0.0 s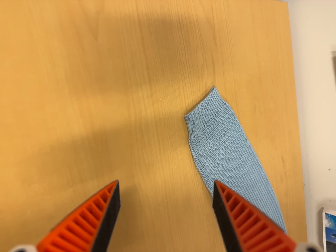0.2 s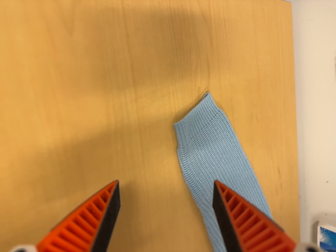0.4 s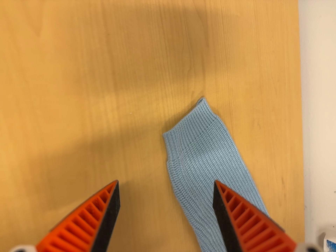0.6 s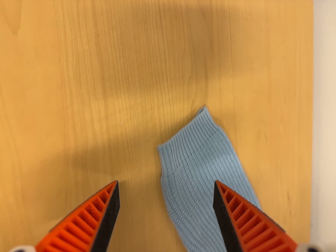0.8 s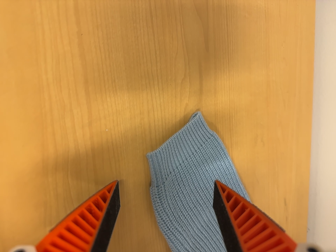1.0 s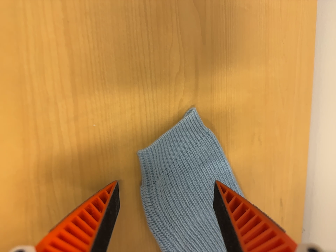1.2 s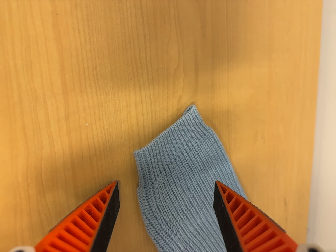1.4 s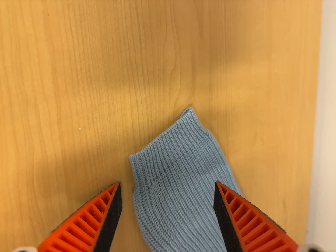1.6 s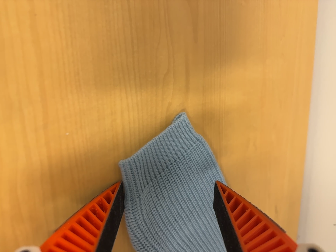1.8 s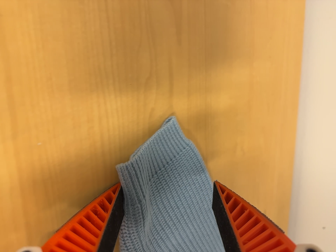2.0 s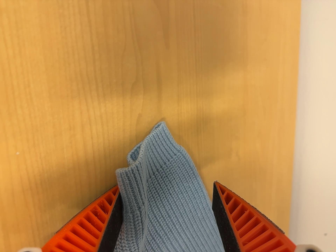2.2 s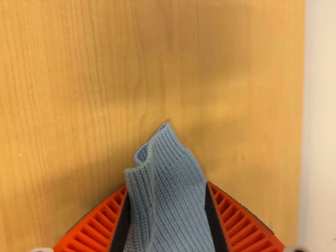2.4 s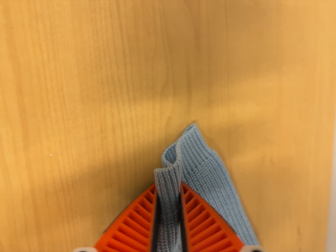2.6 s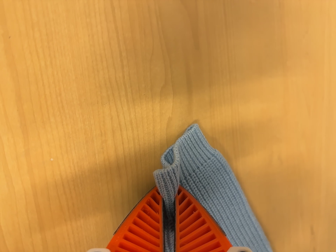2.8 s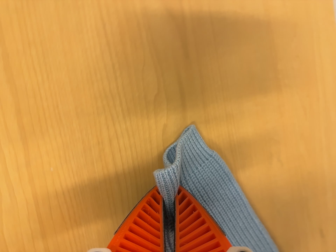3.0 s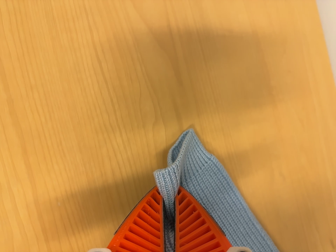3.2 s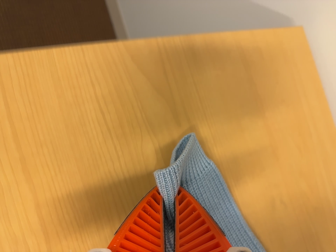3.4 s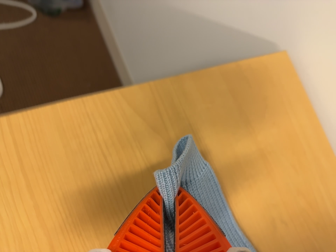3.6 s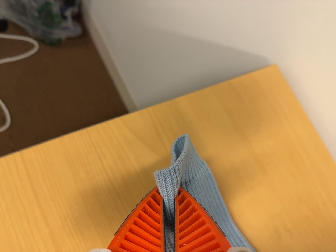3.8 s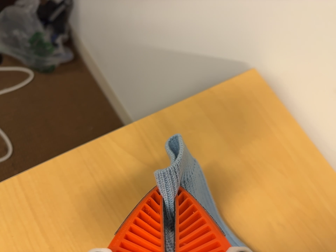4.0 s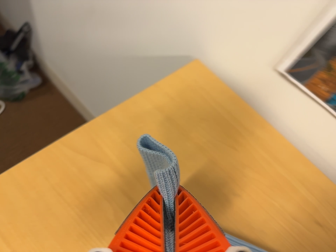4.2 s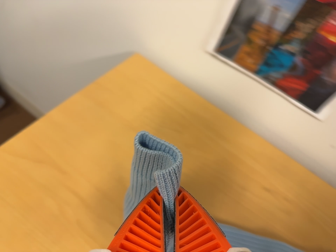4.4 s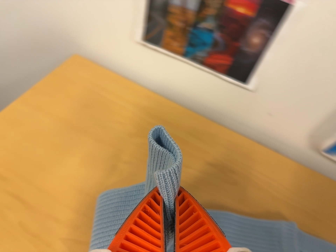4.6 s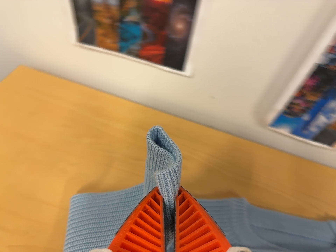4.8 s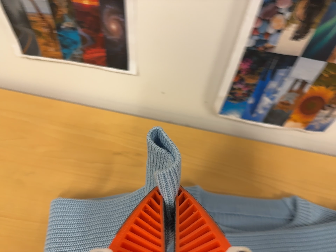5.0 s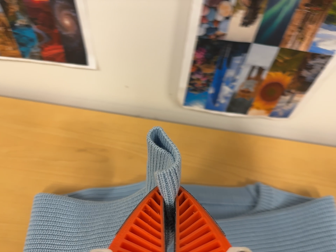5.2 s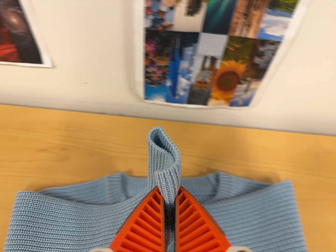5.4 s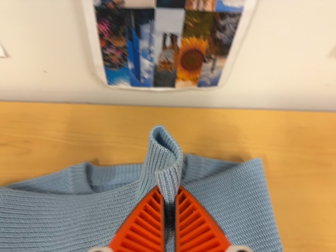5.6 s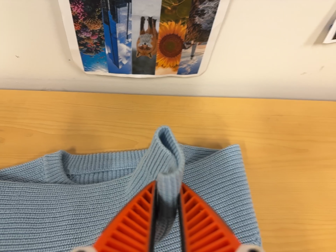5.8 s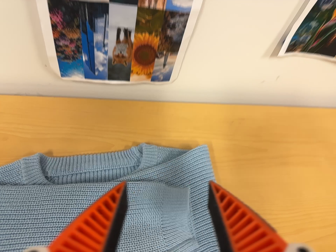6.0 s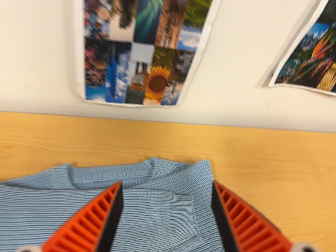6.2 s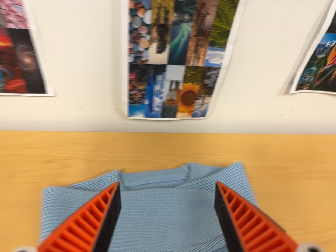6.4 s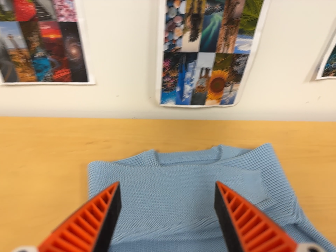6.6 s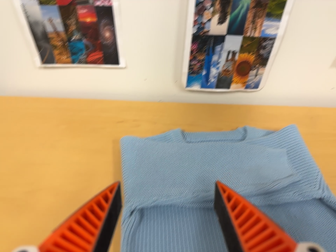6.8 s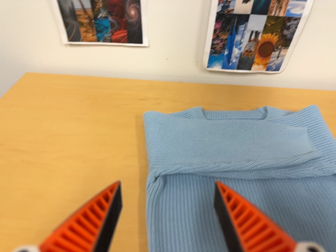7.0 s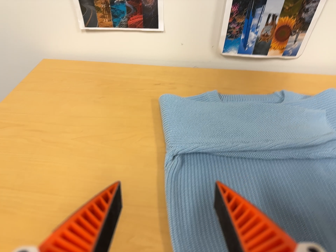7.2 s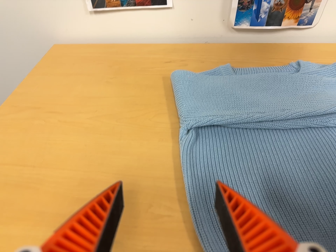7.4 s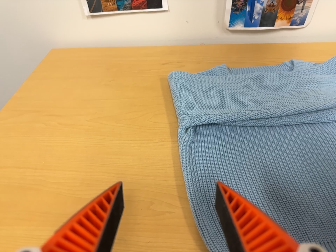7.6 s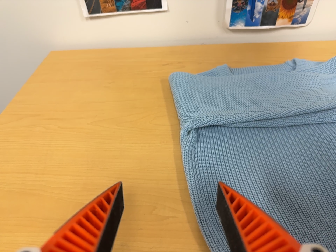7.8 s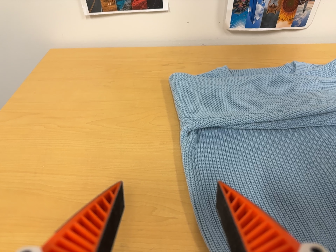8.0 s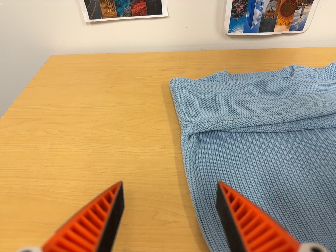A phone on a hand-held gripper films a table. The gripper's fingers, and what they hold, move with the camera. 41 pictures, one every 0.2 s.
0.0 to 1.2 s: The camera travels forward and to its right, about 16 cm, so what stands in front looms larger.
1.2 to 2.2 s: The camera shifts only a little, or ends up much as it began.
2.2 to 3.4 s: The camera pans to its left by about 15 degrees. It travels backward and toward the top of its view, about 7 cm, so what stands in front gets smaller. Its aim tips toward the top of its view by about 15 degrees, and the scene shifts downward. It rolls about its line of sight by about 15 degrees, and the scene rotates counterclockwise.
3.4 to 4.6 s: The camera travels to its right, about 34 cm, so close, fixed things drift to the left. Its aim tips toward the top of its view by about 10 degrees. It rolls about its line of sight by about 45 degrees, and the scene rotates counterclockwise.
4.6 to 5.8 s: The camera swings to its right by about 20 degrees, and the scene slides to the left. It travels to its right, about 22 cm, so close, fixed things drift to the left. It rolls about its line of sight by about 20 degrees, and the scene rotates counterclockwise.
5.8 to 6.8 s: The camera swings to its left by about 15 degrees, and the scene slides to the right. It travels backward, toward the bottom of its view and to its left, about 30 cm, so what stands in front gets smaller. Its aim tips toward the top of its view by about 10 degrees.
6.8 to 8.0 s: The camera travels toward the bottom of its view, about 6 cm, so close, fixed things drift upward.
The film runs forward here.
